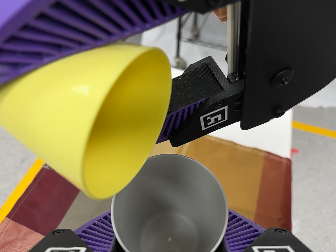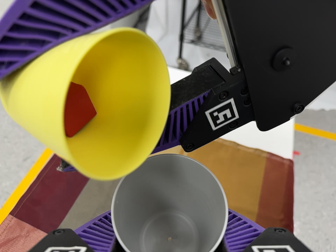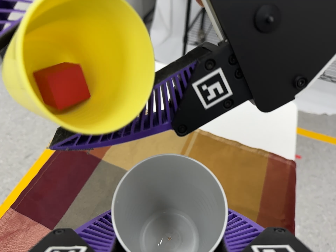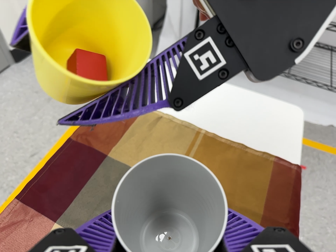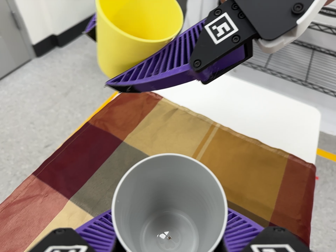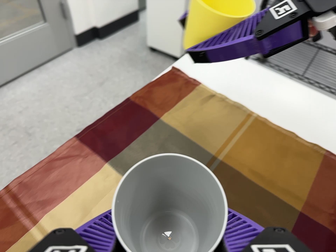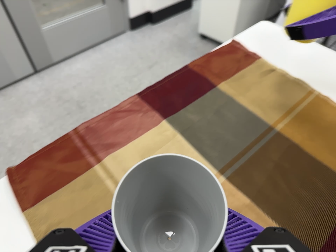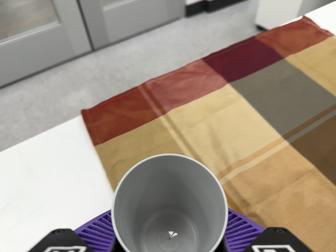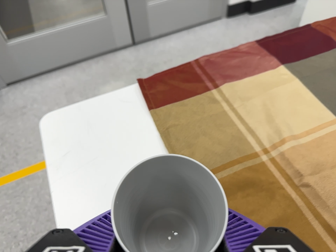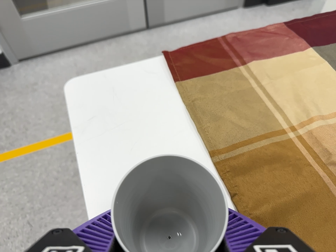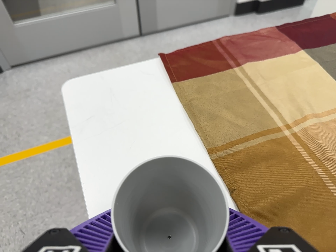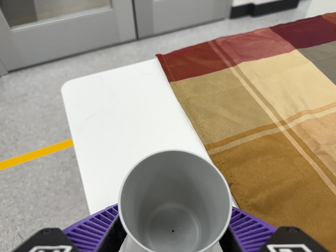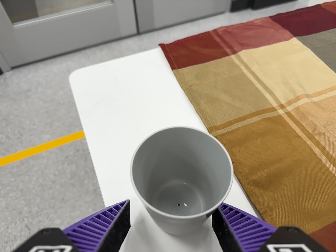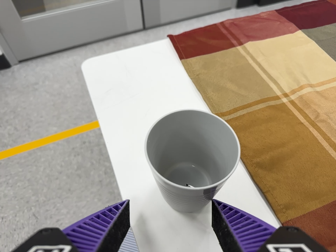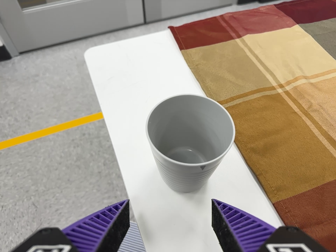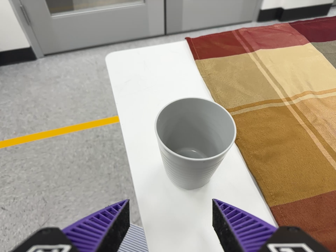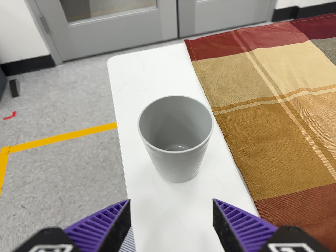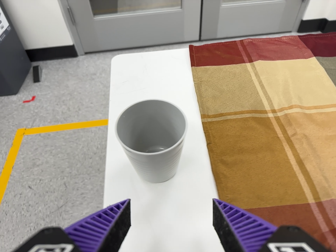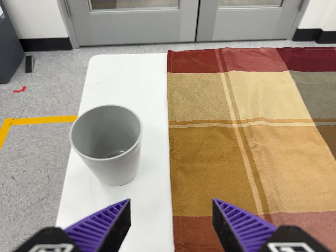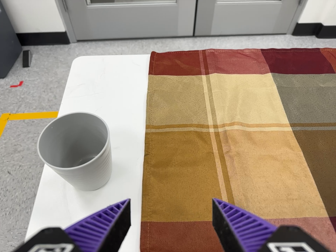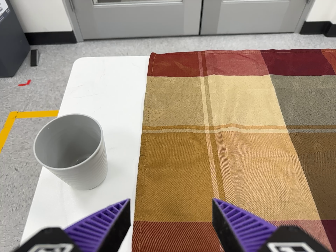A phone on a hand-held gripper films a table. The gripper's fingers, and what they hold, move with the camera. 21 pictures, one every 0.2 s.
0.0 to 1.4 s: The camera pans to its left by about 25 degrees. It travels toward the bottom of its view and to its left, about 22 cm, so close, fixed things drift upward. It rolls about its line of sight by about 30 degrees, and the scene rotates clockwise.
1.4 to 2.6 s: The camera travels toward the bottom of its view and to its left, about 16 cm, so close, fixed things drift upward. It rolls about its line of sight by about 10 degrees, and the scene rotates clockwise.
2.6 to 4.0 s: The camera pans to its left by about 10 degrees. It travels to its right and backward, about 20 cm. It rolls about its line of sight by about 15 degrees, and the scene rotates clockwise.
The film runs backward here.
